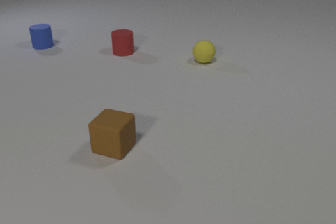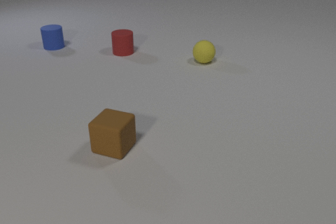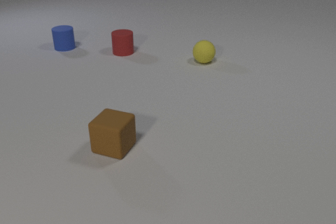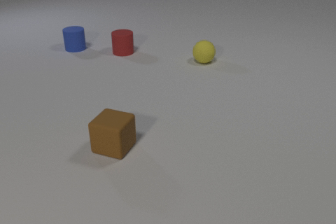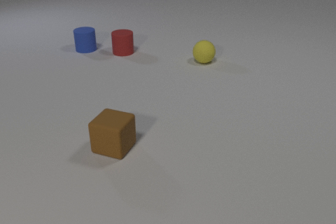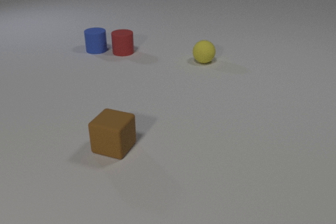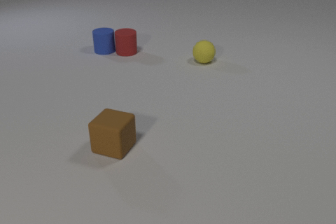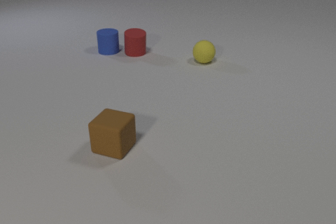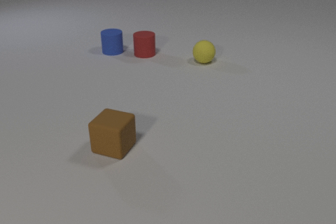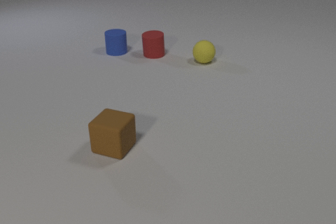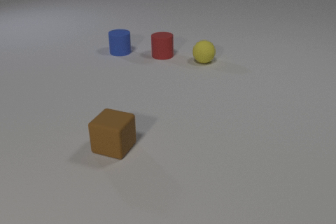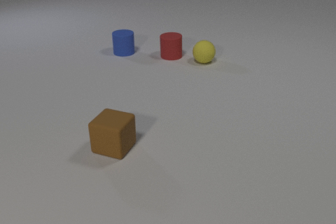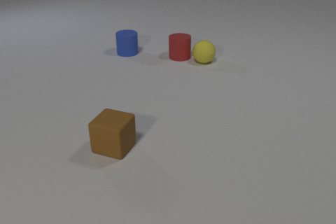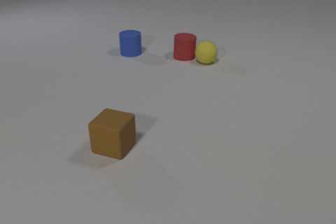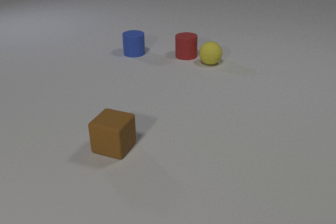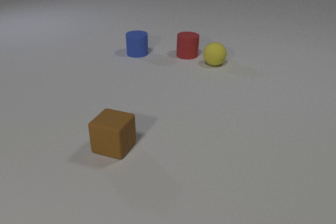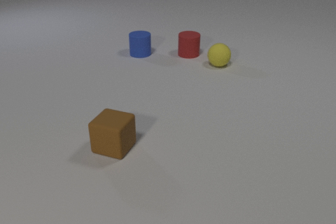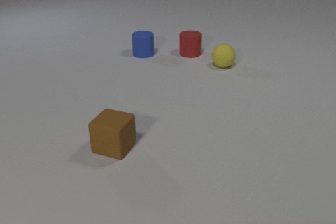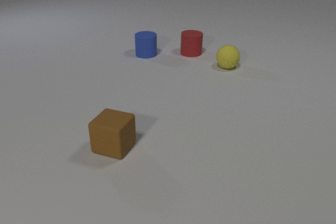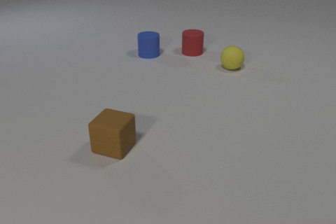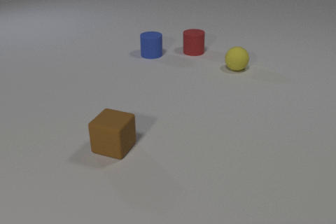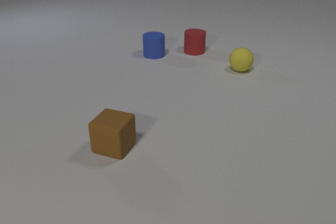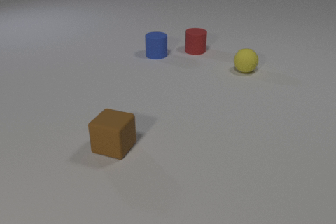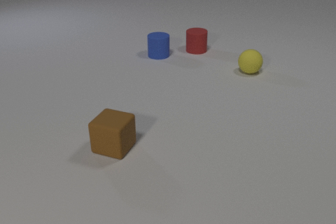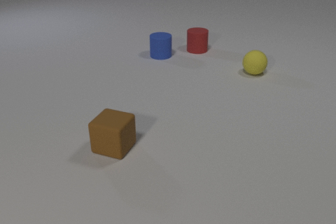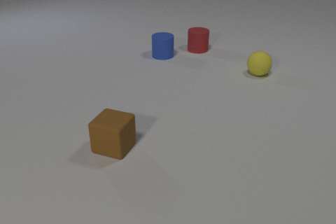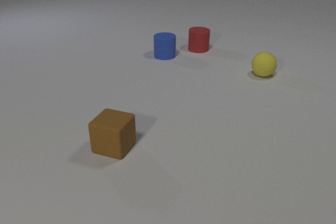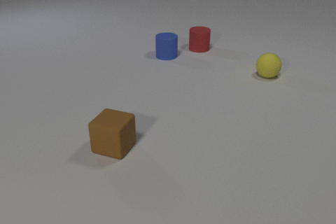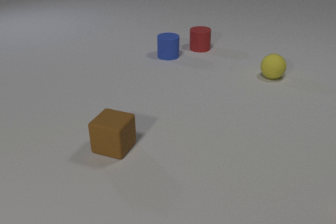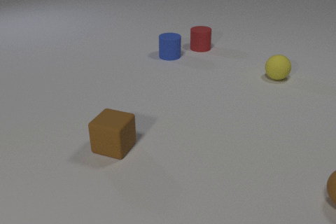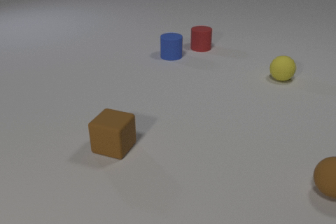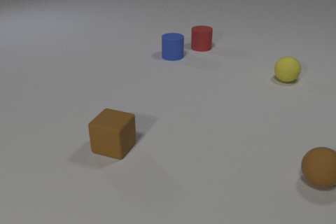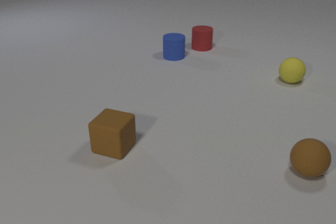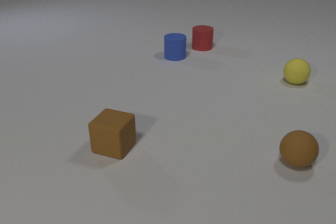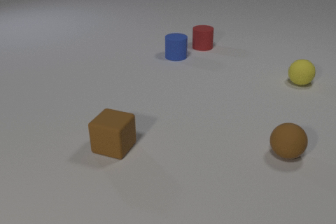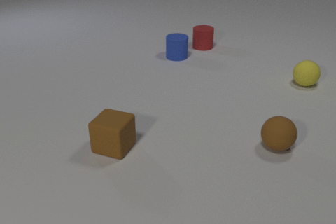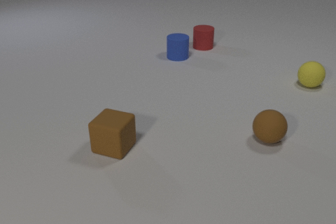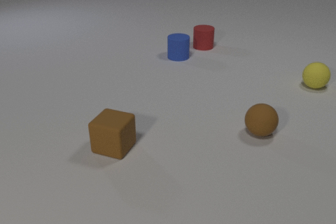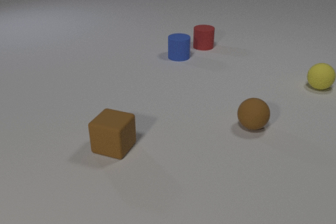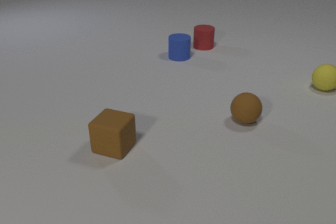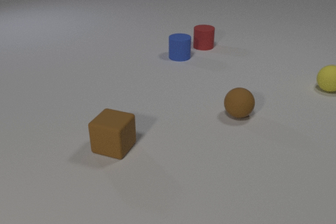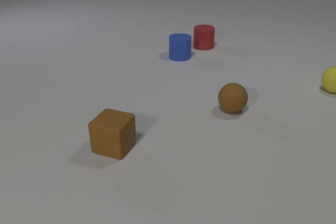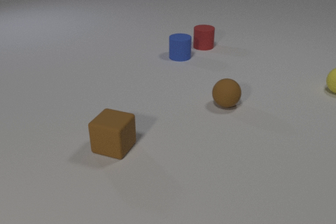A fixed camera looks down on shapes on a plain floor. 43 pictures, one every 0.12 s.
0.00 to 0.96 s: The blue rubber cylinder slides to the right and toward the camera. The red rubber cylinder slides to the right. The blue rubber cylinder and the red rubber cylinder collide.
0.96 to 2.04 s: The blue rubber cylinder slides to the right. The red rubber cylinder slides to the right. The yellow rubber sphere rolls to the right and toward the camera. The red rubber cylinder and the yellow rubber sphere collide.
2.04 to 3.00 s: The blue rubber cylinder slides to the right. The red rubber cylinder slides away from the camera and to the right. The yellow rubber sphere rolls to the right.
3.00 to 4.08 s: The blue rubber cylinder slides to the right. The red rubber cylinder slides away from the camera and to the right. The brown rubber sphere comes in at the right edge, rolls to the left and away from the camera. The yellow rubber sphere rolls to the right.
4.08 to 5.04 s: The brown rubber sphere rolls away from the camera and to the left. The yellow rubber sphere rolls to the right.
What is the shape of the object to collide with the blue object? cylinder.
What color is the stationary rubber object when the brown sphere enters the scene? brown.
How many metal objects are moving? 0.
